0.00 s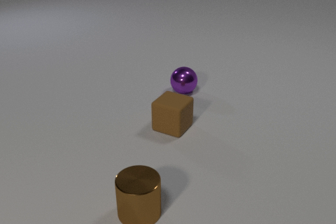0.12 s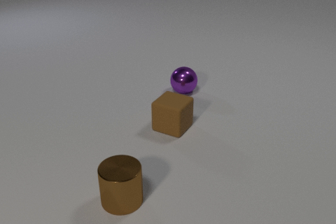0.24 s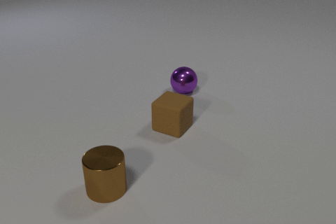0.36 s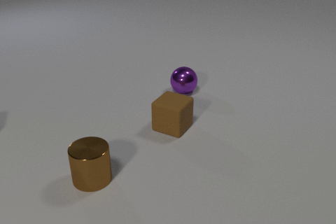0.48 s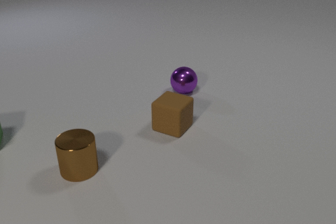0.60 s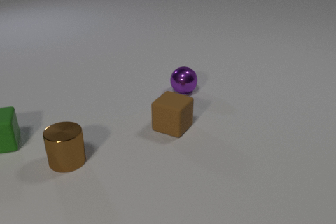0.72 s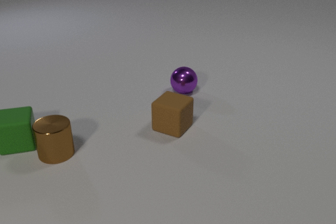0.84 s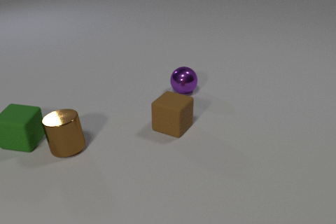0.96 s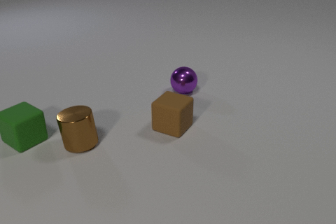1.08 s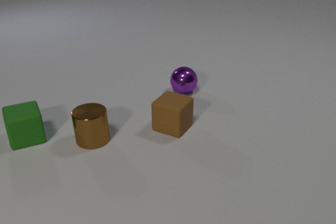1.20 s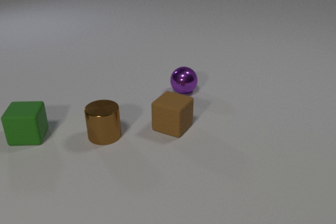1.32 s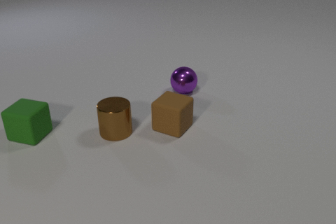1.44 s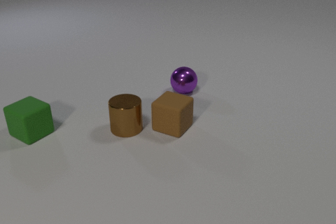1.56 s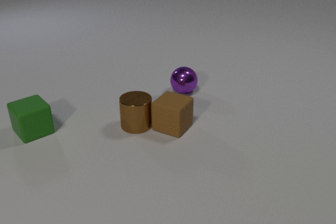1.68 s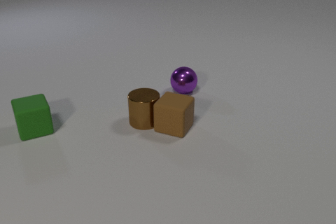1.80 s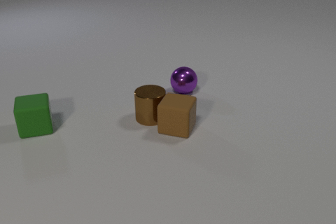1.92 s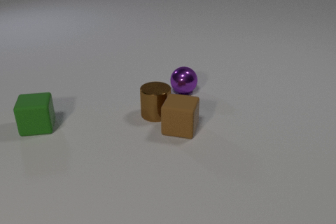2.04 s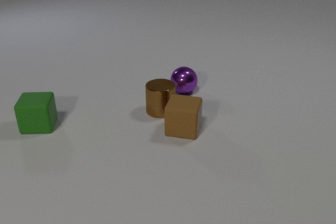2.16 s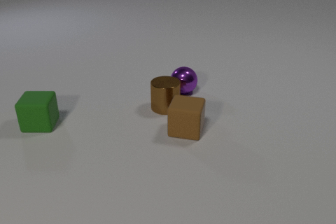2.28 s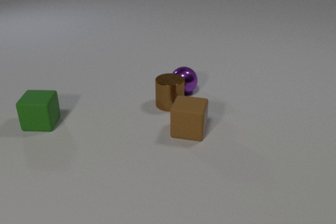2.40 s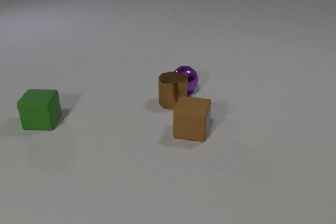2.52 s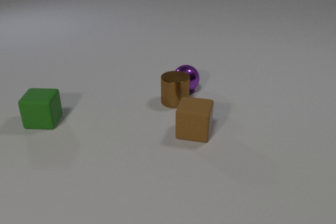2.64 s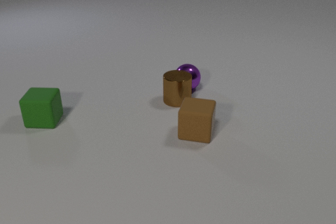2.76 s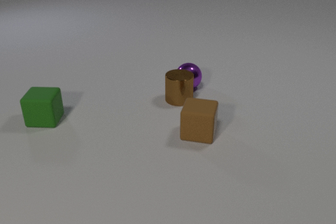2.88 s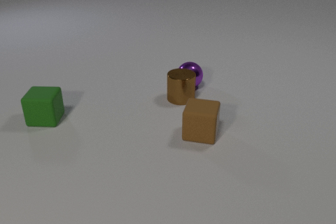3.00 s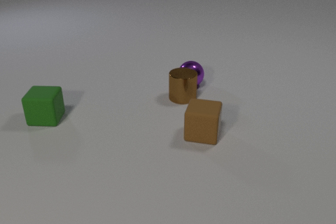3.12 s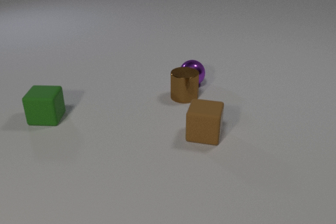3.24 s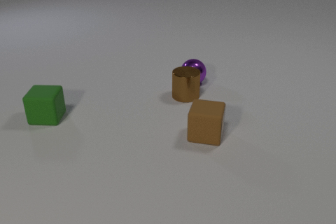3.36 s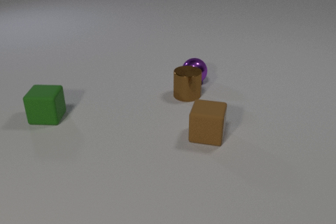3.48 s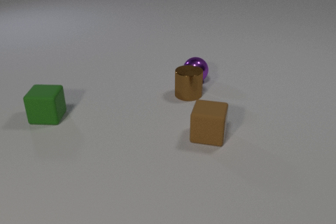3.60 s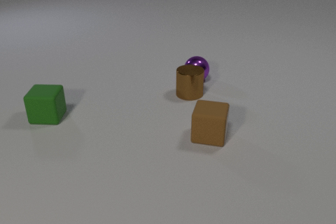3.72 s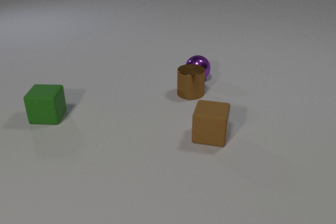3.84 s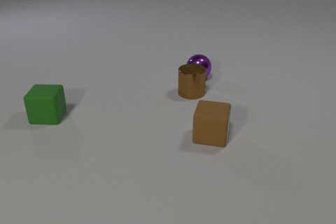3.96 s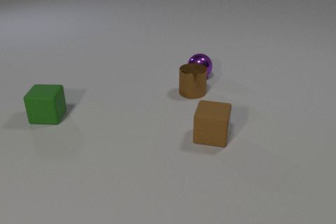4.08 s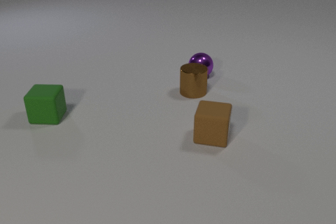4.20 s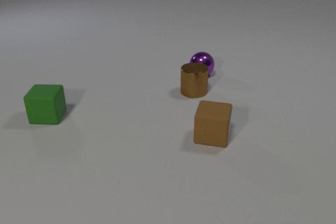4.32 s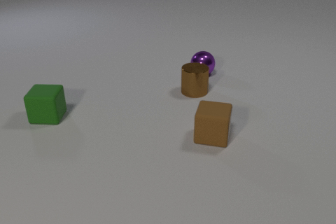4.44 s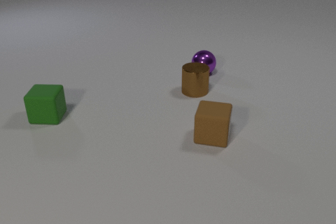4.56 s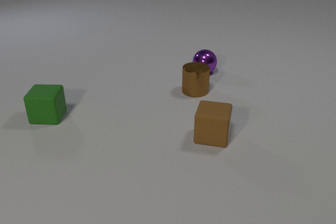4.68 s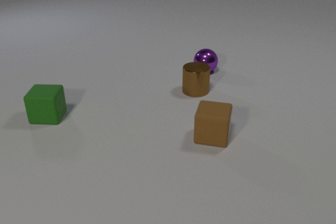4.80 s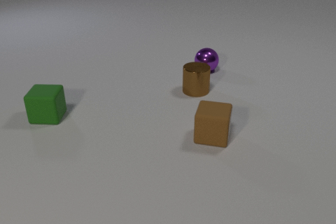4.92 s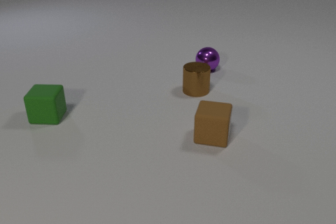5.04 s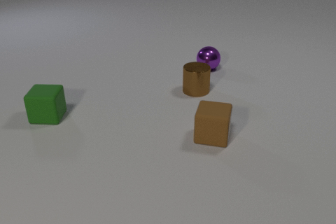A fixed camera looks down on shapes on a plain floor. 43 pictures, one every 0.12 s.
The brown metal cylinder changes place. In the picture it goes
away from the camera.
The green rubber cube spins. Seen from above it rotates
clockwise.
0.00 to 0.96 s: The green rubber cube comes in at the left edge, slides to the right, spins so that its near face slides to the left, clockwise seen from above. The brown metal cylinder slides away from the camera and to the left. The green rubber cube and the brown metal cylinder collide.
0.96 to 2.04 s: The green rubber cube slides away from the camera and to the right, spins so that its near face slides to the left, clockwise seen from above. The brown metal cylinder slides to the right and away from the camera. The brown rubber cube slides to the right. The brown metal cylinder and the brown rubber cube collide.
2.04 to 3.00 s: The green rubber cube slides away from the camera and to the right. The brown metal cylinder slides away from the camera and to the right. The brown rubber cube slides to the right. The purple metal sphere rolls away from the camera and to the right. The brown metal cylinder and the purple metal sphere collide.
3.00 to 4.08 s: The brown metal cylinder slides away from the camera and to the right. The brown rubber cube slides to the right. The purple metal sphere rolls away from the camera and to the right.
4.08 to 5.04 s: The purple metal sphere rolls away from the camera.
Are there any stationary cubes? no.
How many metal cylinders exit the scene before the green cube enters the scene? 0.
What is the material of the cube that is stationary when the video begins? rubber.
